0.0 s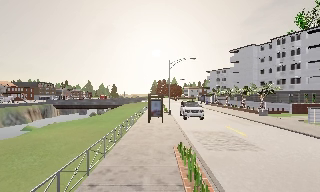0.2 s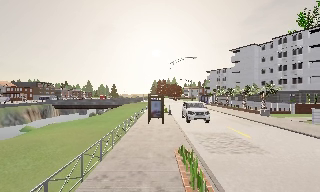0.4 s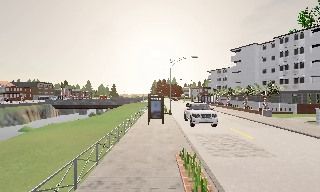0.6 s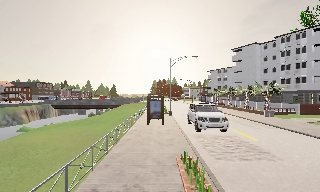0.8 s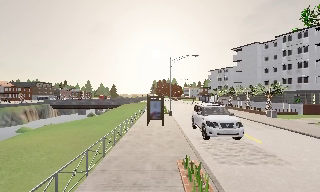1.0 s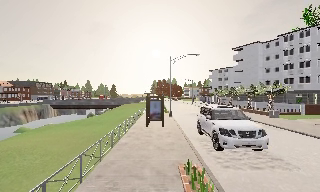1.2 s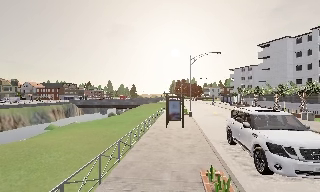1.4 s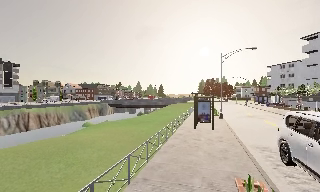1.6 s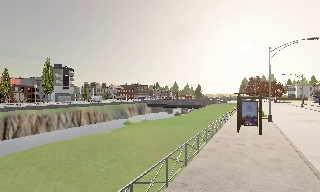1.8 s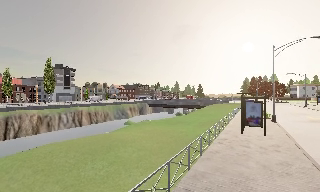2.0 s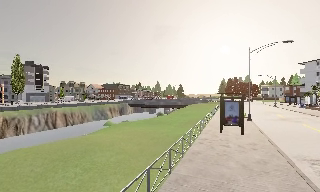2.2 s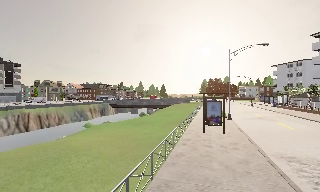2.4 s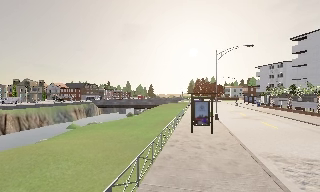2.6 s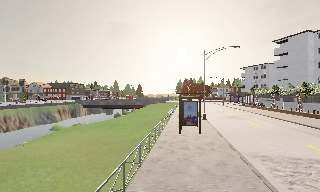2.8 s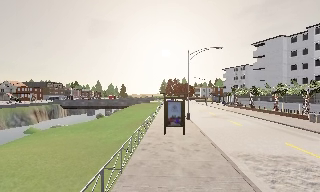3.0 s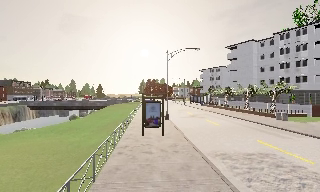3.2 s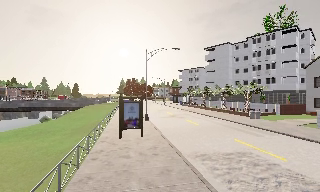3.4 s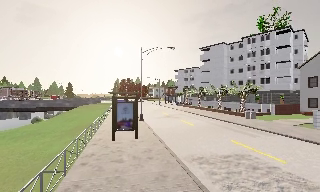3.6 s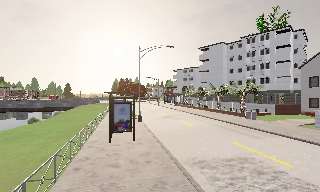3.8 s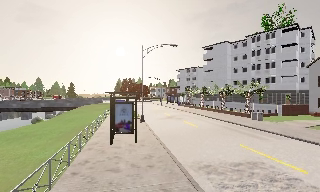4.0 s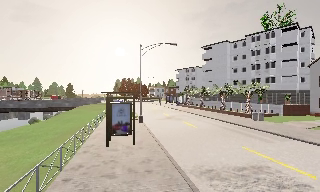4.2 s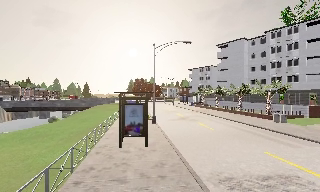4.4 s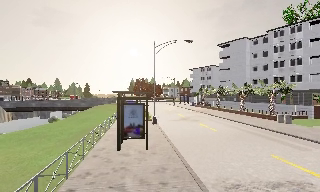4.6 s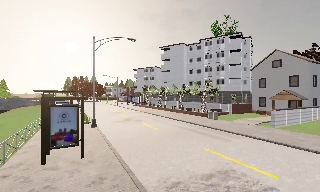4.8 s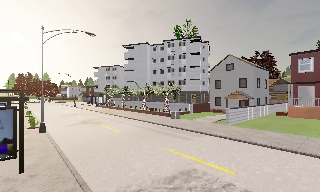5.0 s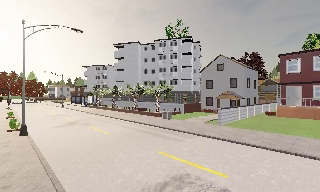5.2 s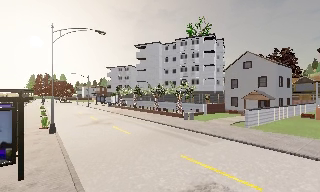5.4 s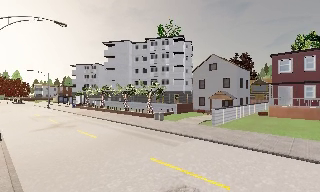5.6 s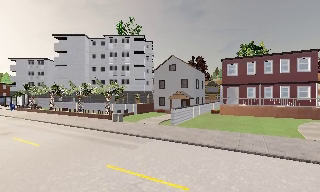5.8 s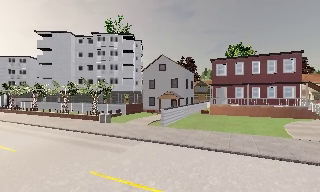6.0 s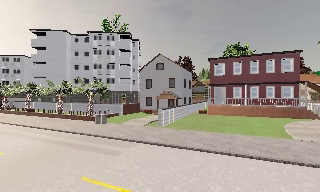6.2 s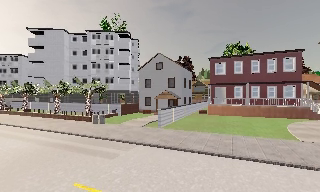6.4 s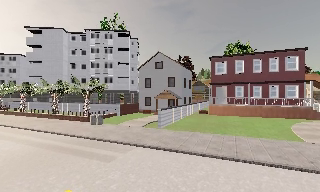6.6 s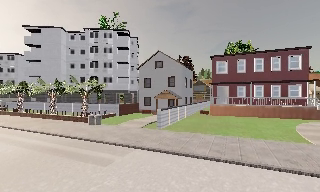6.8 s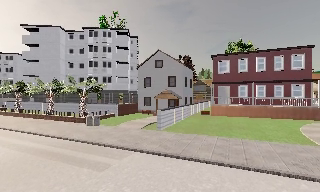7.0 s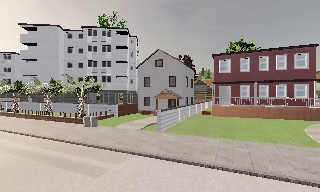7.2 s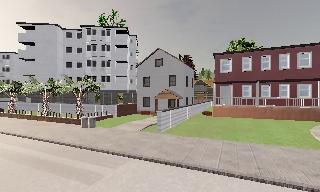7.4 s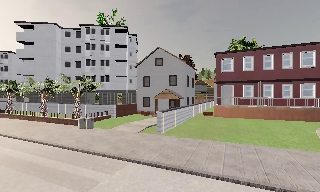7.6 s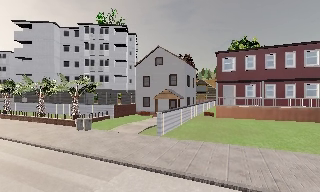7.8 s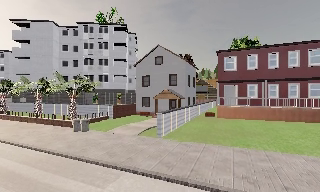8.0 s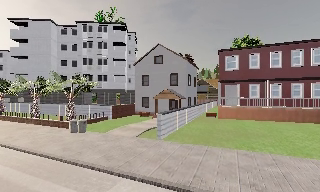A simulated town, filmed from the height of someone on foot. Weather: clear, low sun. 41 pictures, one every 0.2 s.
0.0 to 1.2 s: The camera travels forward, about 2.5 m, so what stands in front looms larger.
1.2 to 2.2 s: The camera swings to its left by about 10 degrees, and the scene slides to the right. It travels forward, about 1.5 m, so what stands in front looms larger.
2.2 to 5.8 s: The camera swings to its right by about 80 degrees, and the scene slides to the left. It travels forward, about 7 m.
5.8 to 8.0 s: The camera travels forward, about 4.5 m, so what stands in front looms larger.
The film runs forward here.
